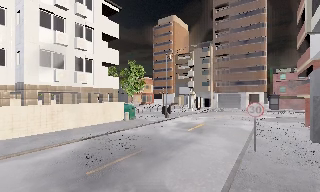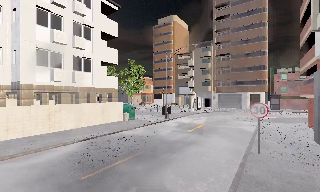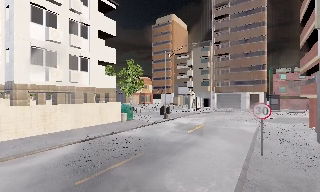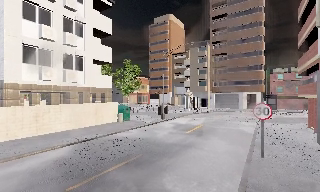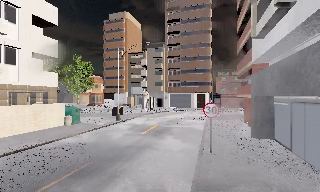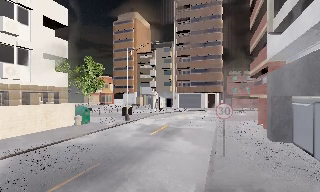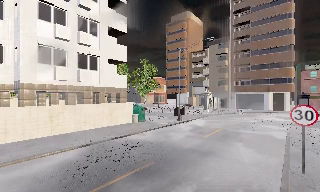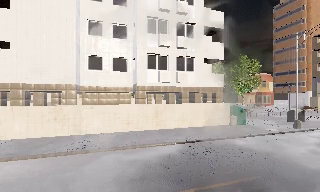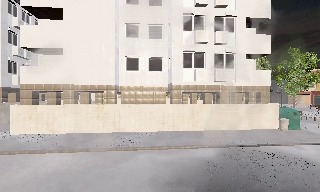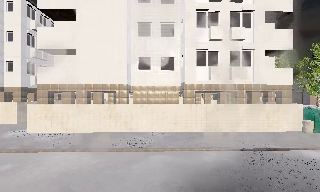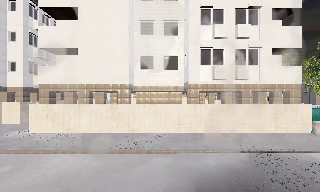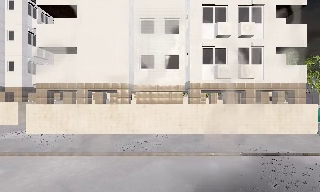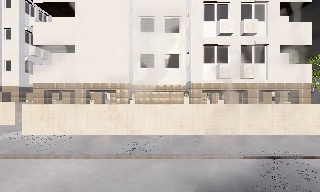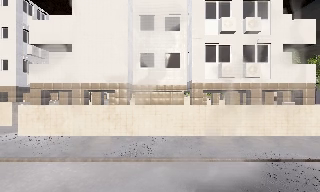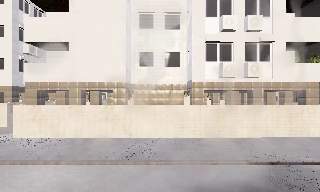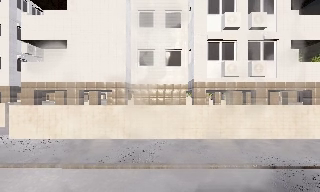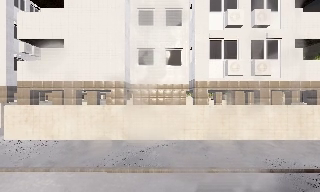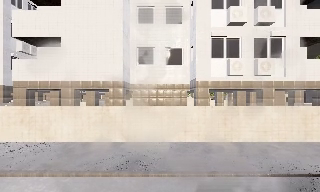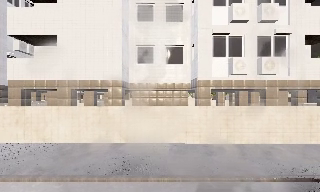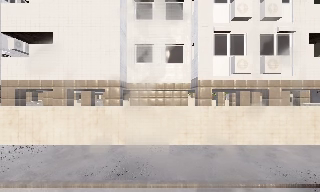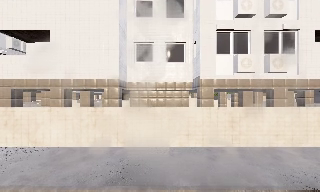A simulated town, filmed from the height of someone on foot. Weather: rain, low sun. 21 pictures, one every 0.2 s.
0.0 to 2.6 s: The camera pans to its left, which is counterclockwise from overhead, by about 55 degrees. It travels forward, about 4 m.
2.6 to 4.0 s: The camera travels forward, about 2 m, so what stands in front looms larger.
The film runs forward here.
